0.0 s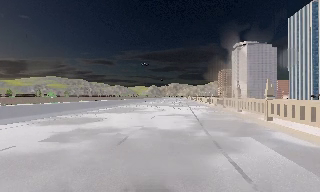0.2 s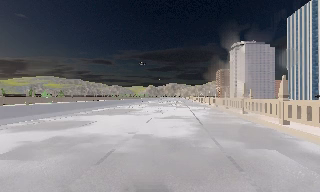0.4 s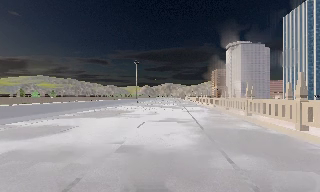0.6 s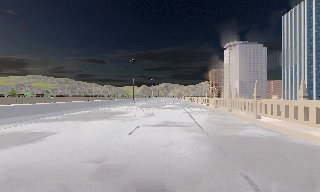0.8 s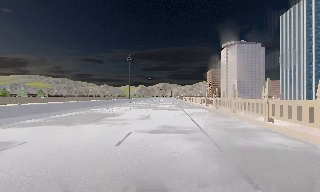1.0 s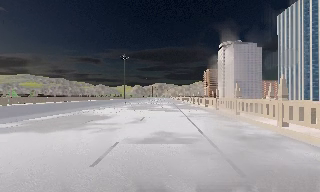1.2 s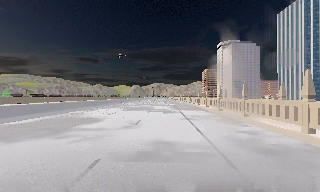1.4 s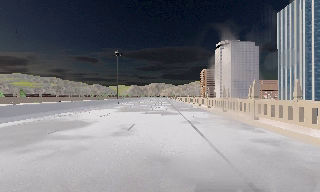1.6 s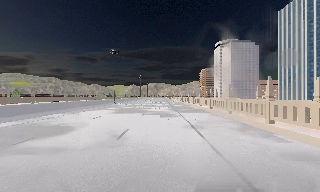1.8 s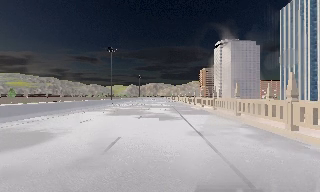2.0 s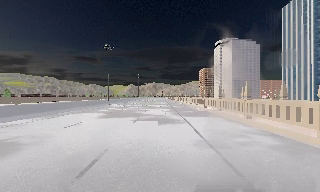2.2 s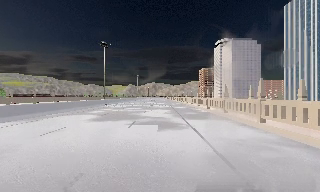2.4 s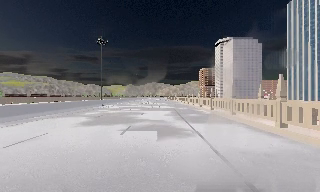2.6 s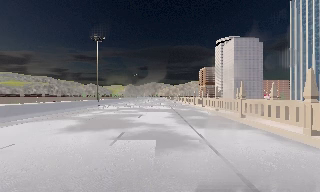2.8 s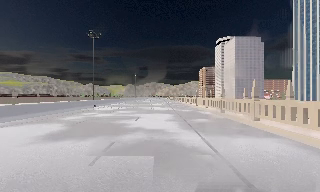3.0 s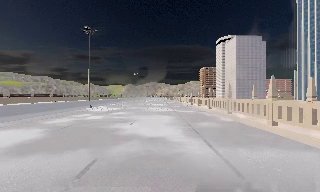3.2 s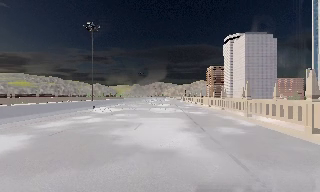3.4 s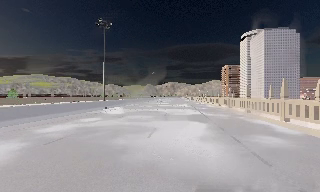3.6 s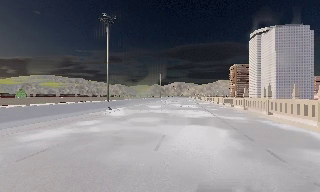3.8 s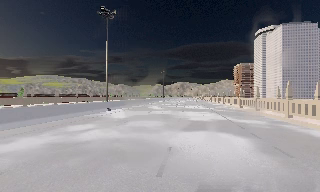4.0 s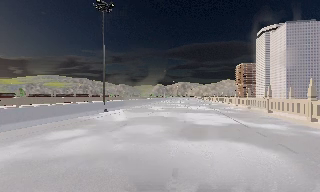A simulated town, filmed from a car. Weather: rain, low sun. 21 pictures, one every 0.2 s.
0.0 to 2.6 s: The camera travels forward, about 20 m, so what stands in front looms larger.
2.6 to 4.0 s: The camera pans to its left, which is counterclockwise from overhead, by about 10 degrees. It travels forward, about 11 m, so what stands in front looms larger.
The film runs forward here.
